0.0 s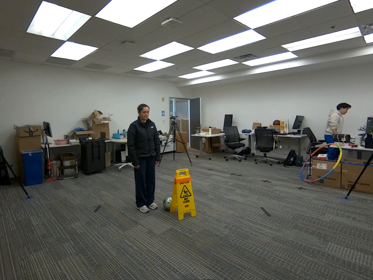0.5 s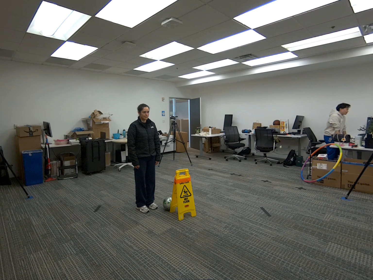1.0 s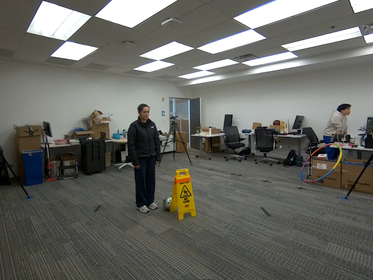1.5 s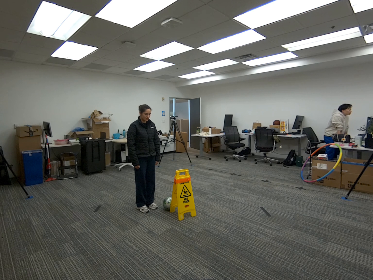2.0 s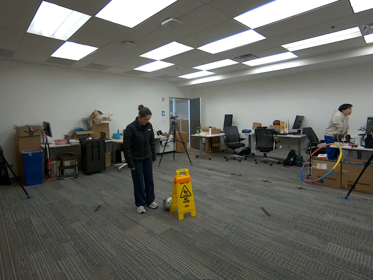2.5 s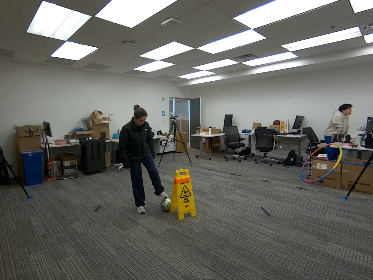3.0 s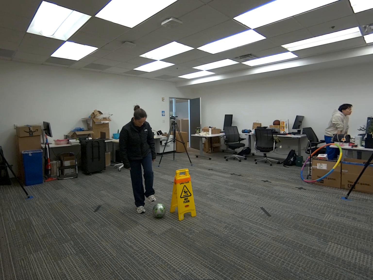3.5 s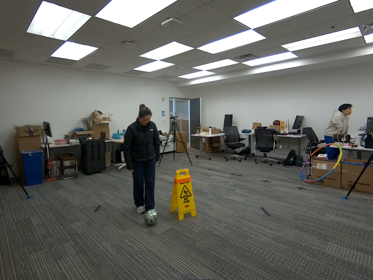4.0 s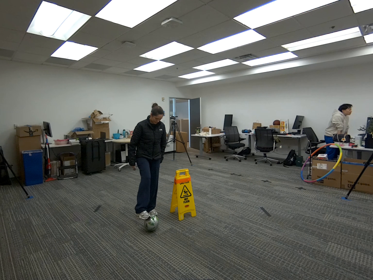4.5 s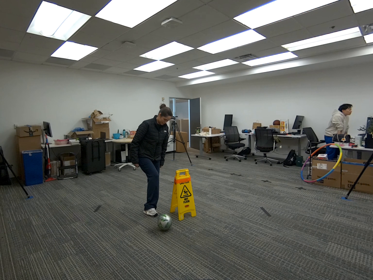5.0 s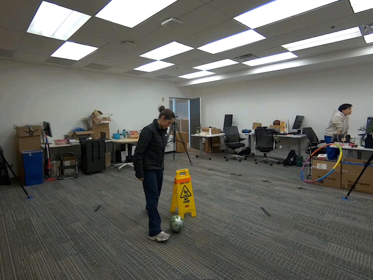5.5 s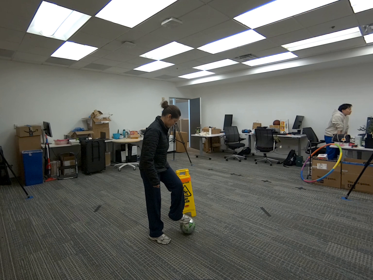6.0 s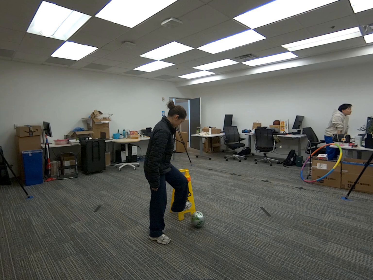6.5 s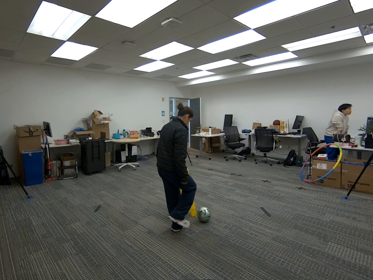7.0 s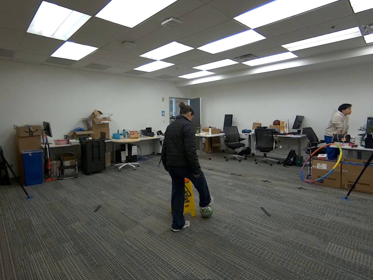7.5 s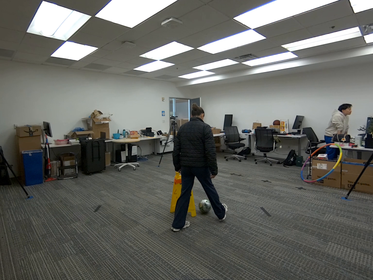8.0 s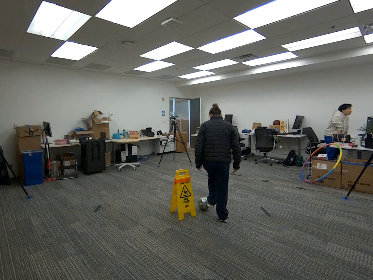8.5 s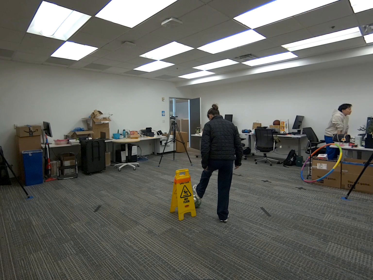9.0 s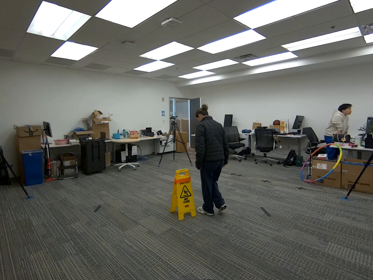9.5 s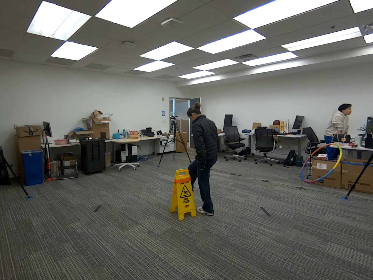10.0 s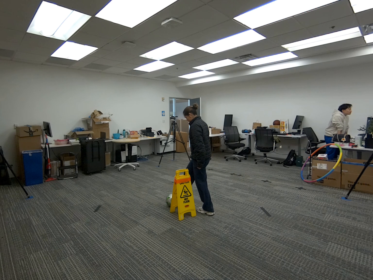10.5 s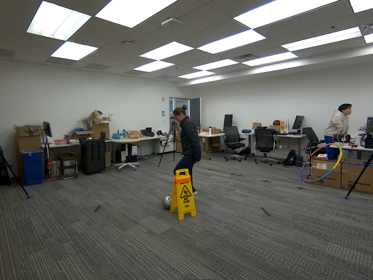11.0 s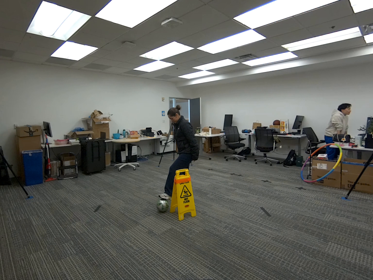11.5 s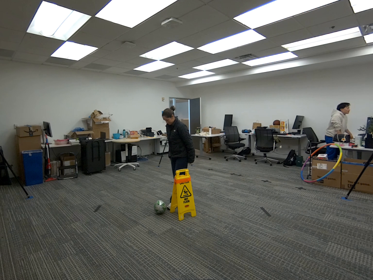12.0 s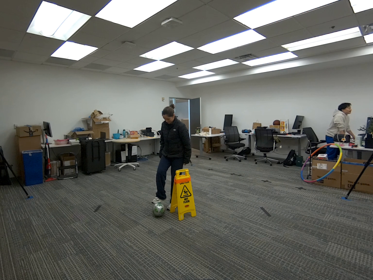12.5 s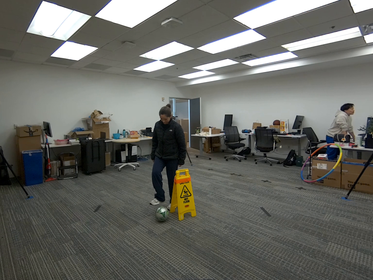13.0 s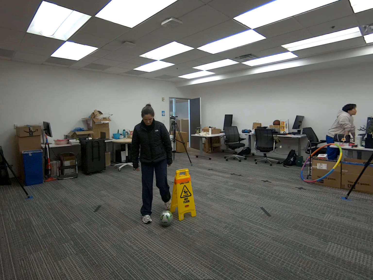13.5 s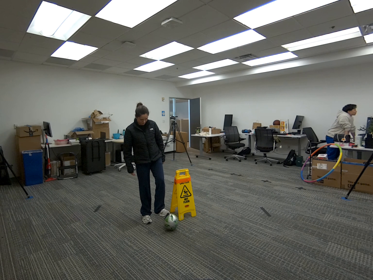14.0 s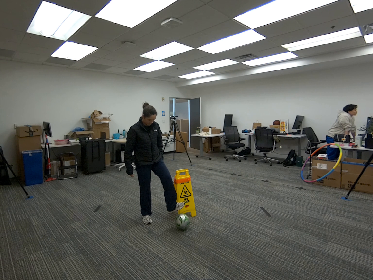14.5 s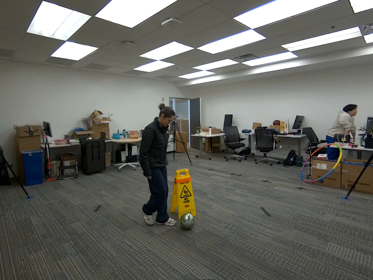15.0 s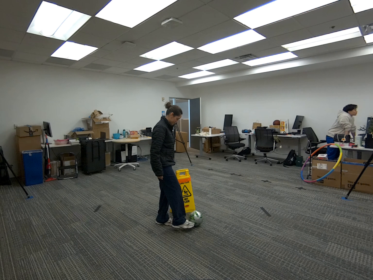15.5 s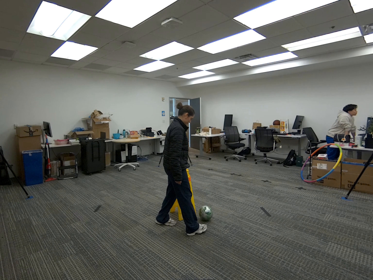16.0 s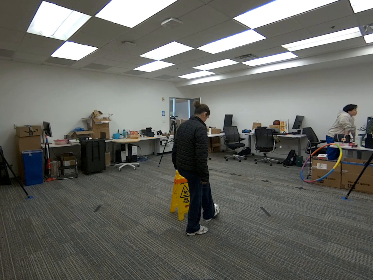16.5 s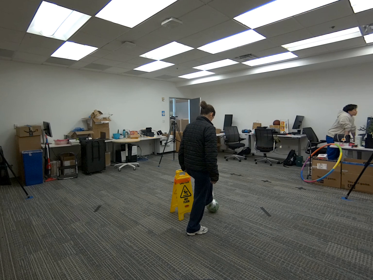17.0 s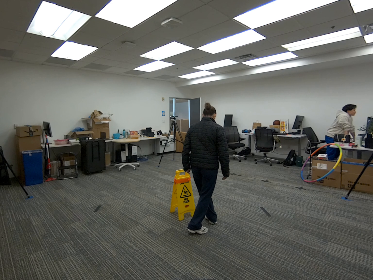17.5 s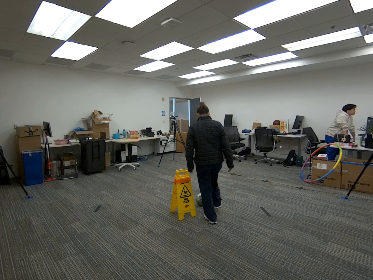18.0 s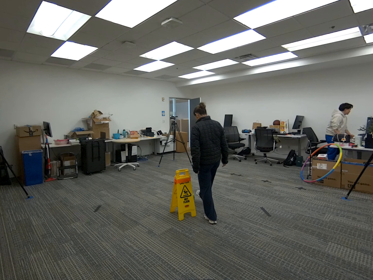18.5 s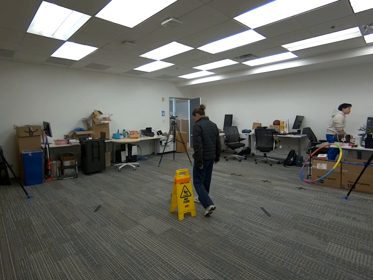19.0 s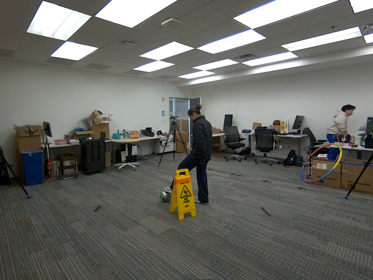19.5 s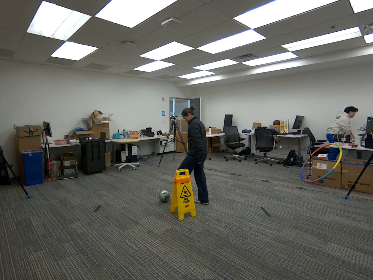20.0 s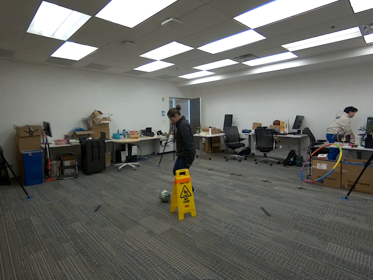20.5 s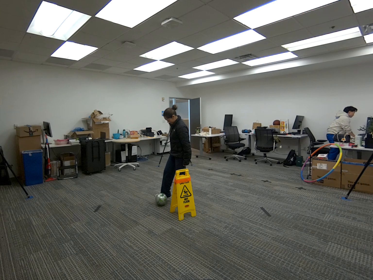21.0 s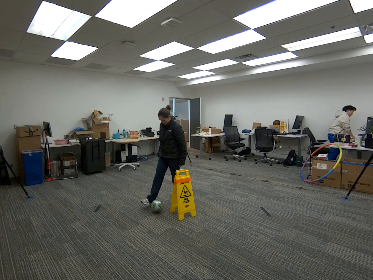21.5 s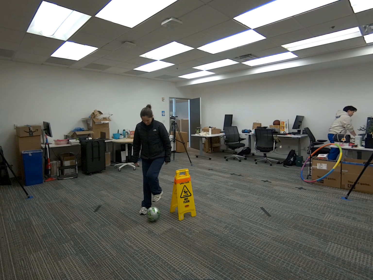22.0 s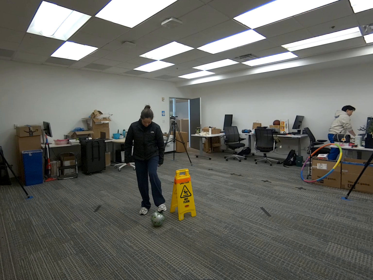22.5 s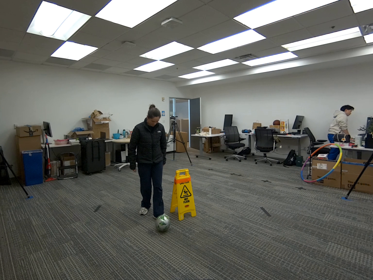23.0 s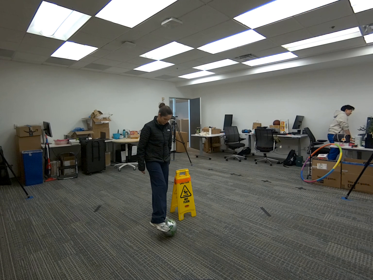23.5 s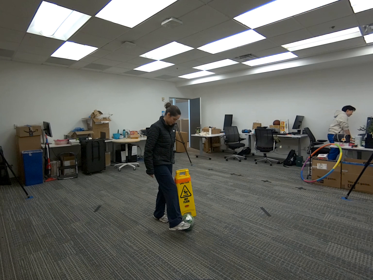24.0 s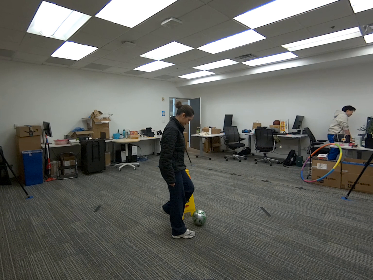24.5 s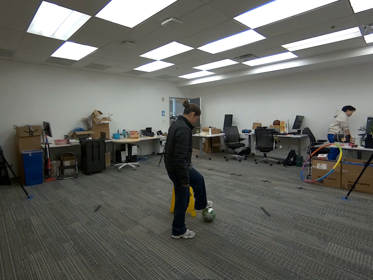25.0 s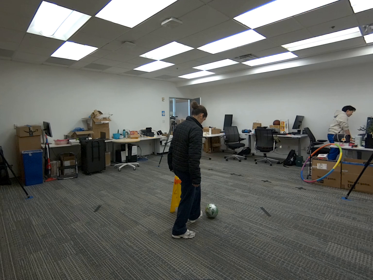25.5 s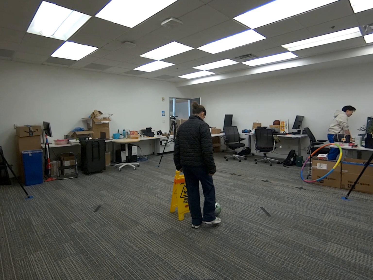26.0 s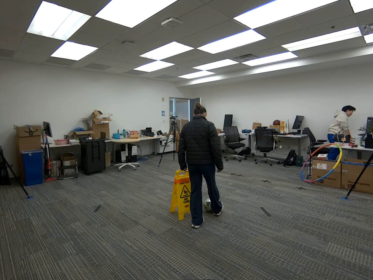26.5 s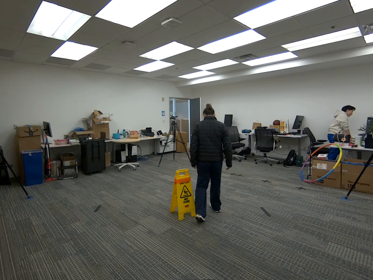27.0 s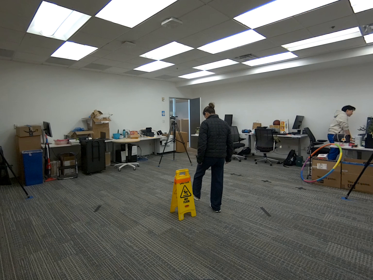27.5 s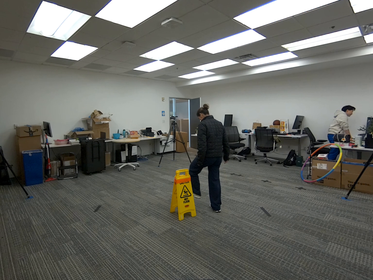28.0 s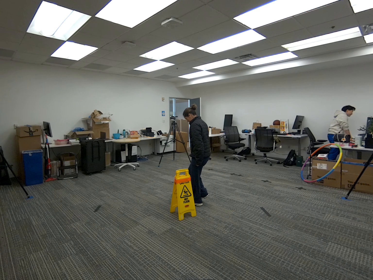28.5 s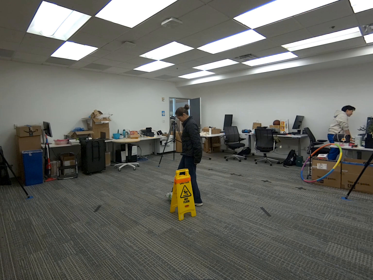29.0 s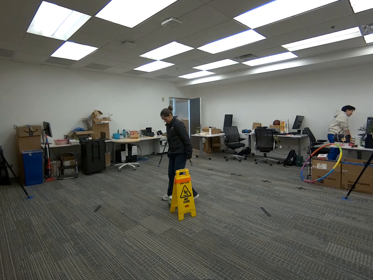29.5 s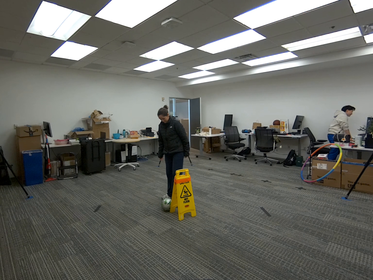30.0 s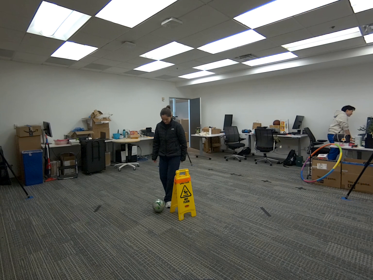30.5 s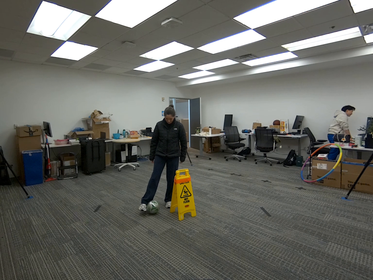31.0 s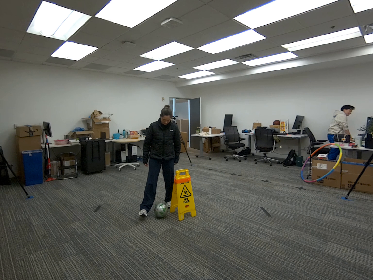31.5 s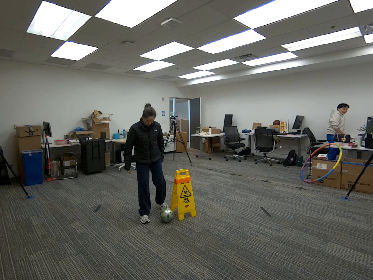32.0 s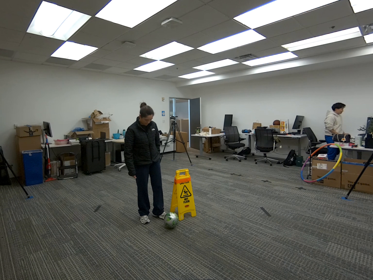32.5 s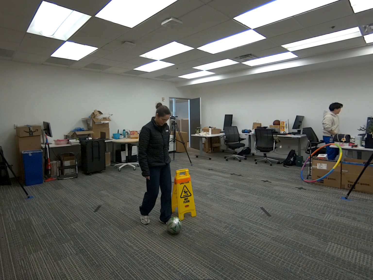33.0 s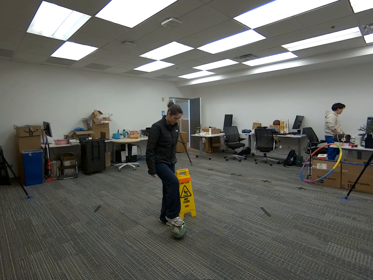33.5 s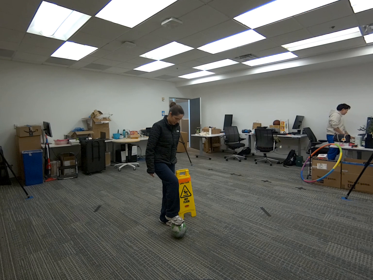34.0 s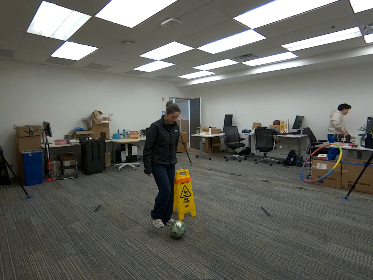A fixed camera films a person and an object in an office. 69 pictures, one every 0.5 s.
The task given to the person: Walk over to the soccer ball and dribble the soccer ball around the wet floor sign.
